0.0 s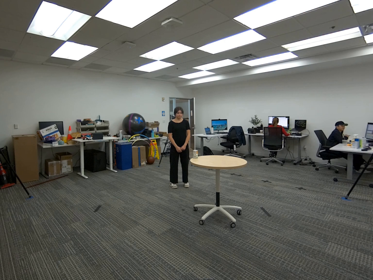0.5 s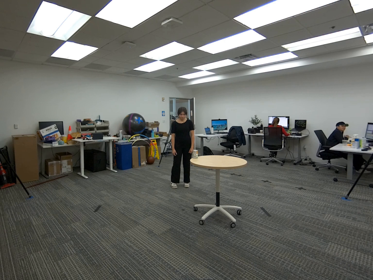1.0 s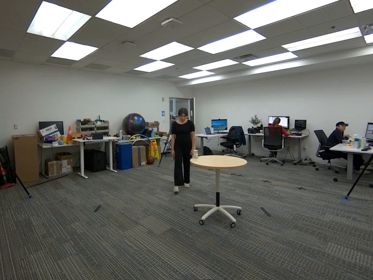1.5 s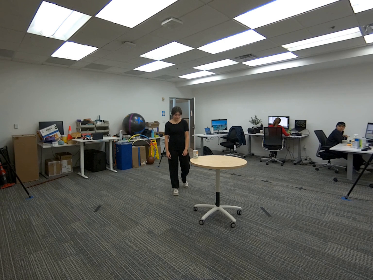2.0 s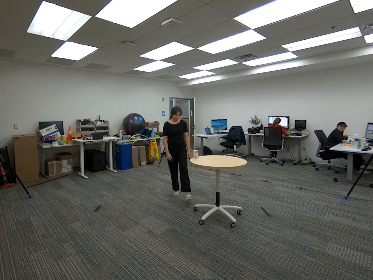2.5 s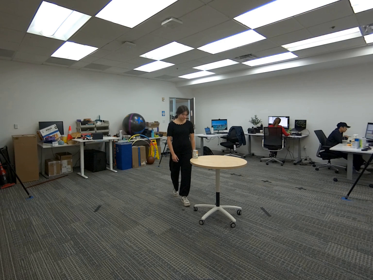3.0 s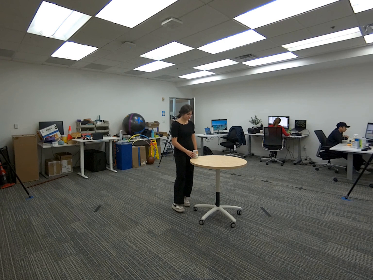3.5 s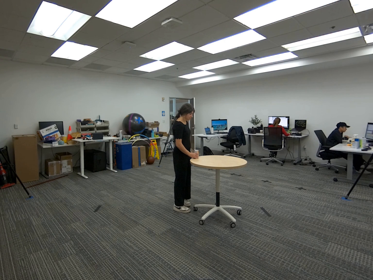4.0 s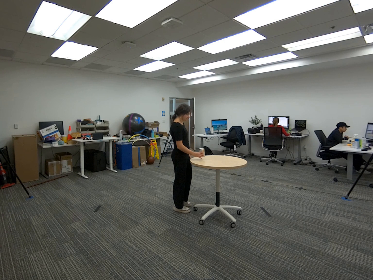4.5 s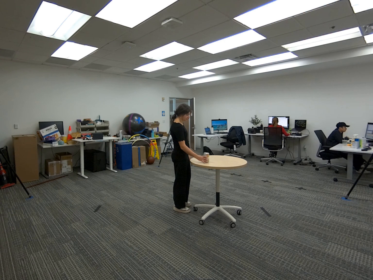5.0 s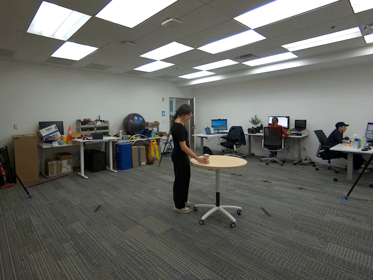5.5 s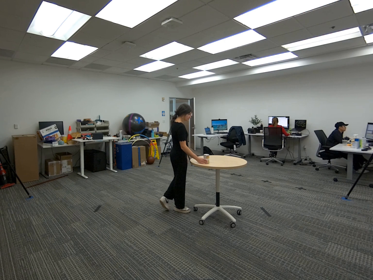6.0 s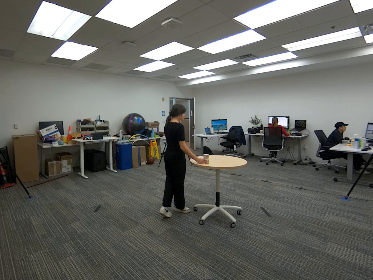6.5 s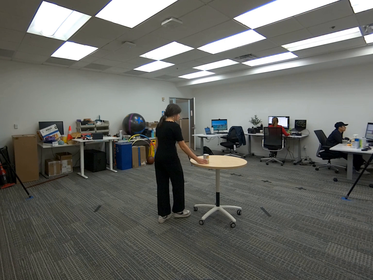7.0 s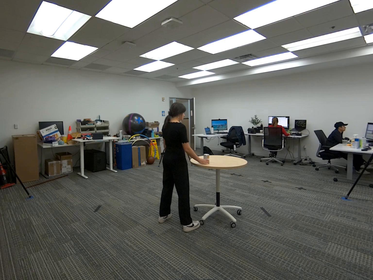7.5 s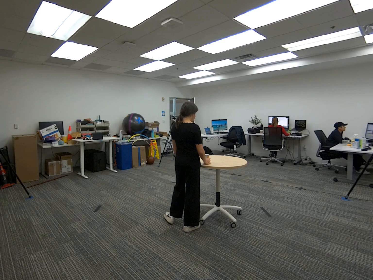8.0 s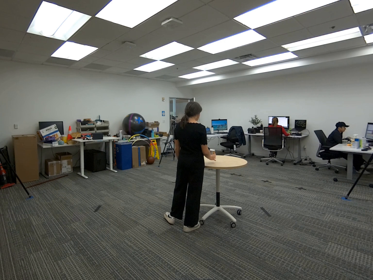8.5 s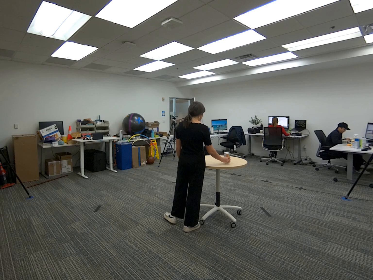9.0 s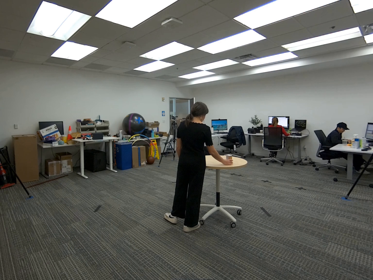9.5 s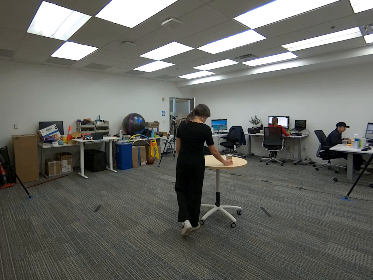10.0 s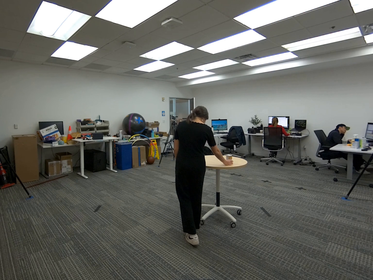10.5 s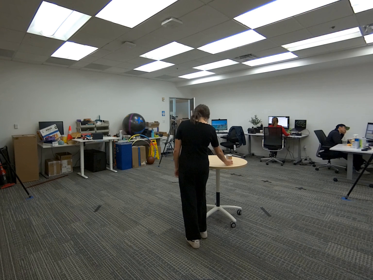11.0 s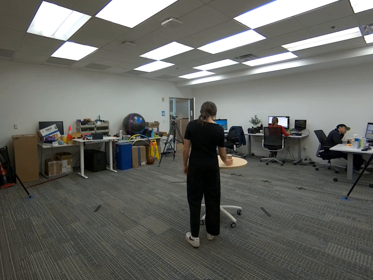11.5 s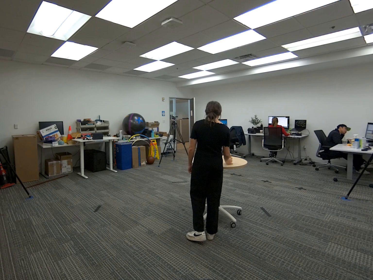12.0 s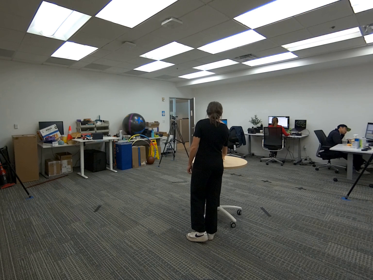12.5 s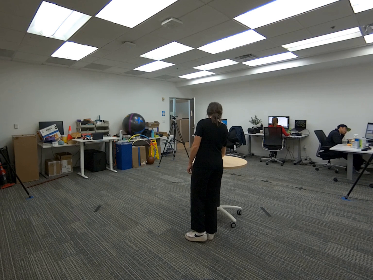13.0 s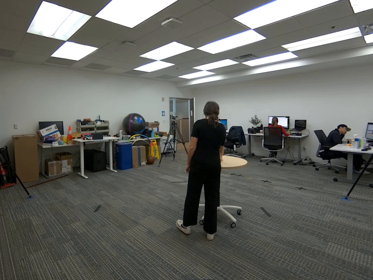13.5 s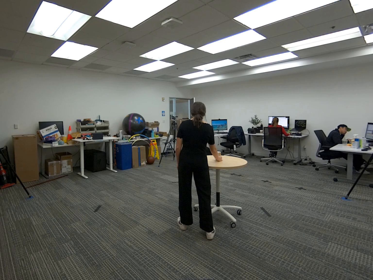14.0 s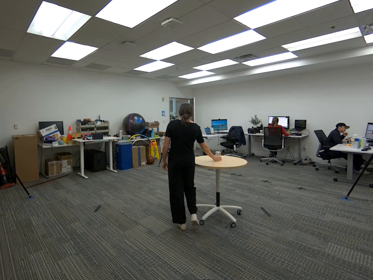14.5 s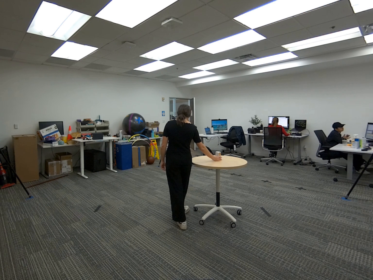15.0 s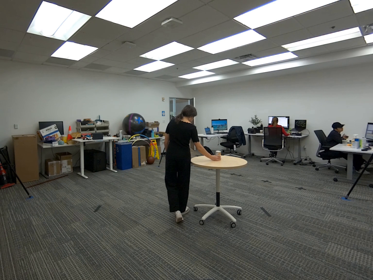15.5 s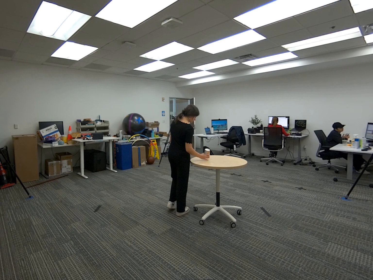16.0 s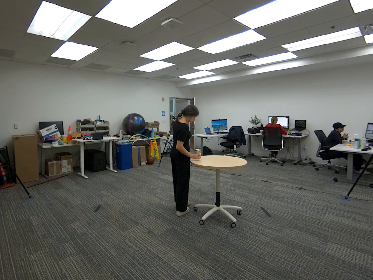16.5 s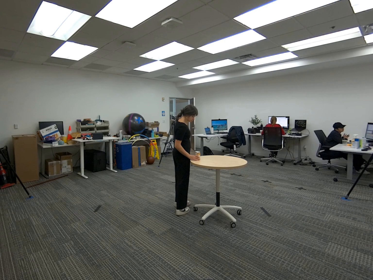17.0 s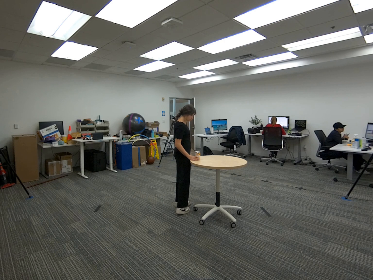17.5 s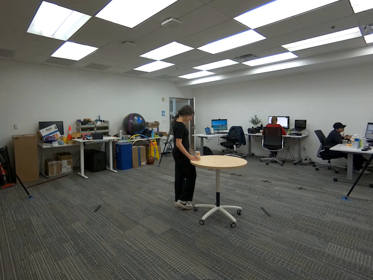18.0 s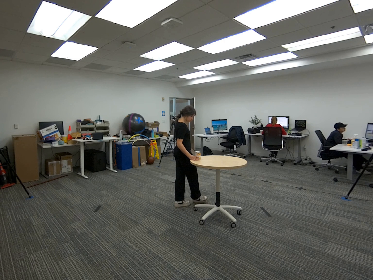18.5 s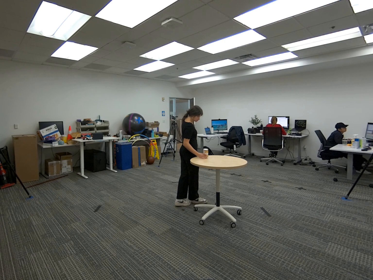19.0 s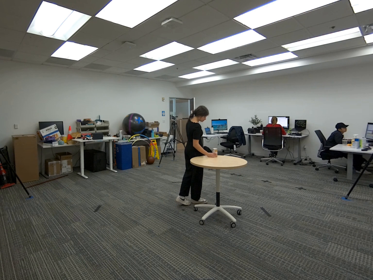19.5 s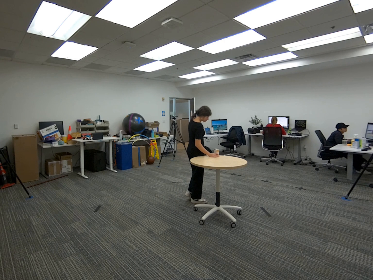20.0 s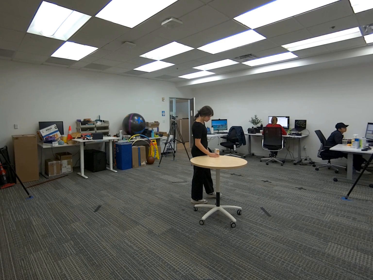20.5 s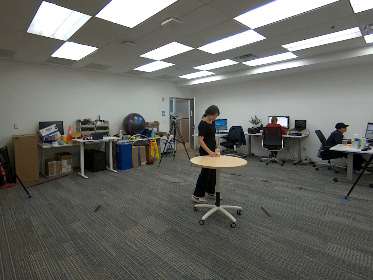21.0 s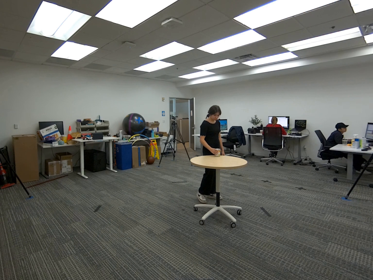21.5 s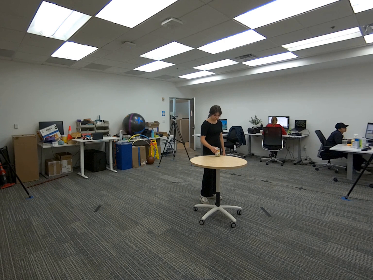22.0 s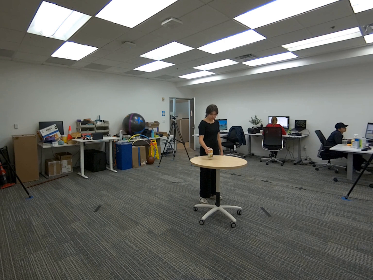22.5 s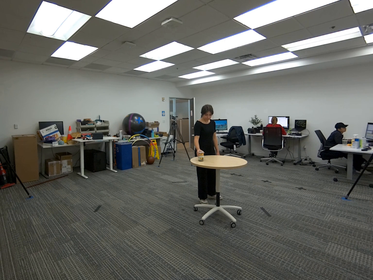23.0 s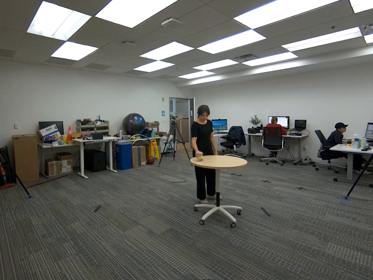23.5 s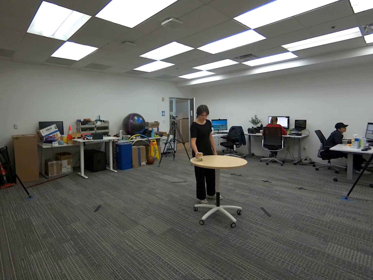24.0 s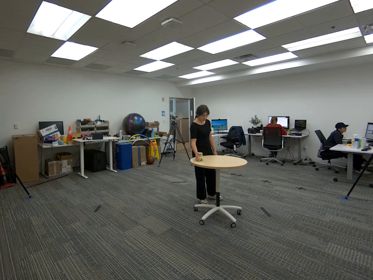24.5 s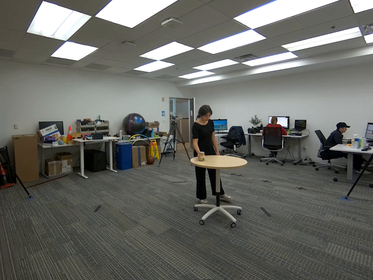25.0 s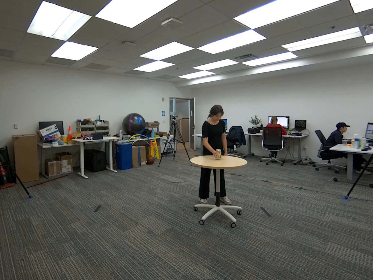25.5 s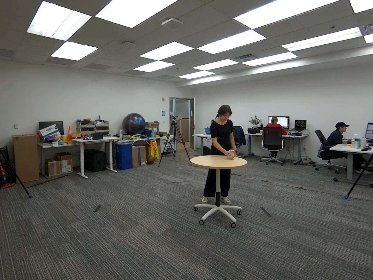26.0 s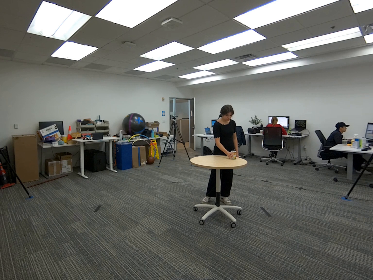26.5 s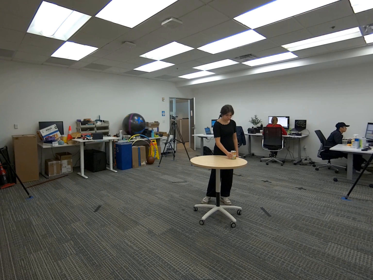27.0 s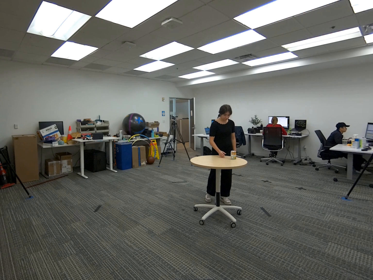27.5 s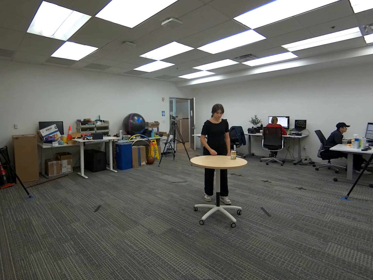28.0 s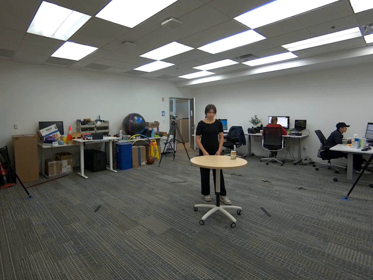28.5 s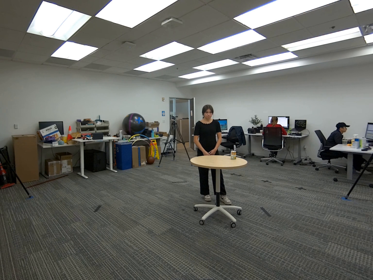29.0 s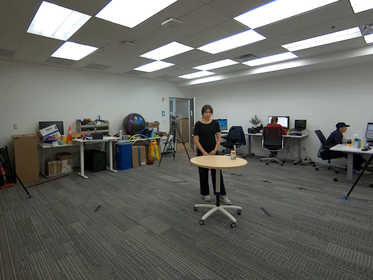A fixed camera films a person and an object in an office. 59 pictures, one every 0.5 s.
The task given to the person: Walk over to the corn can on the round table and pick and place the can in various spaces on the round table using only your right hand. Don't let go of the can until the sequence has ended.
